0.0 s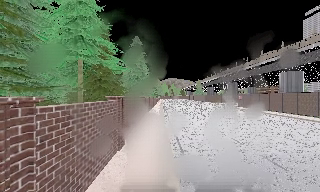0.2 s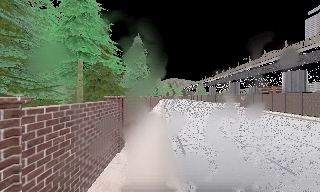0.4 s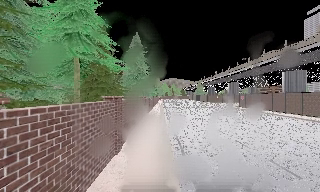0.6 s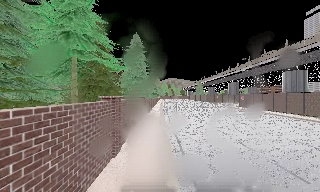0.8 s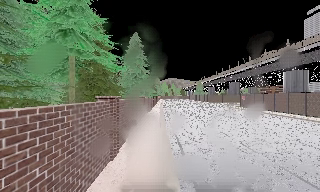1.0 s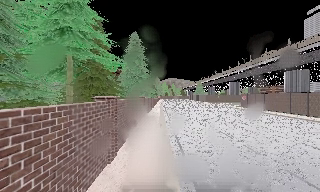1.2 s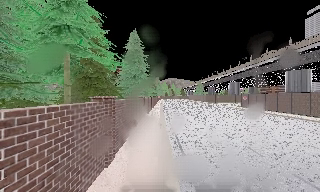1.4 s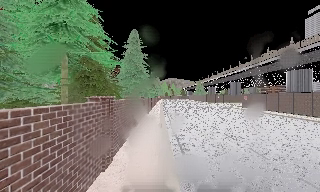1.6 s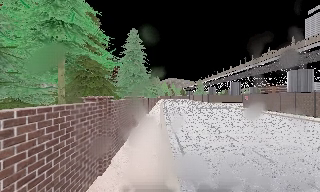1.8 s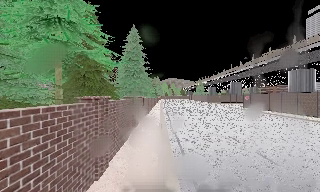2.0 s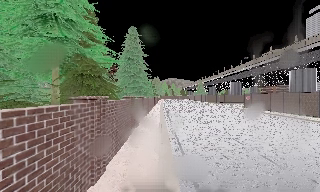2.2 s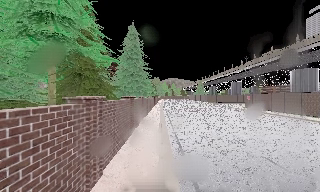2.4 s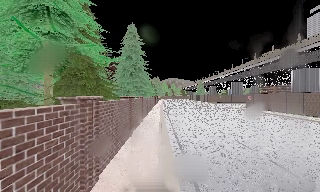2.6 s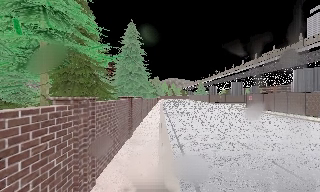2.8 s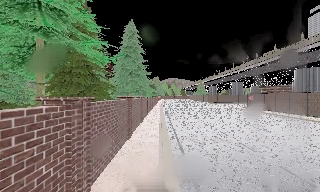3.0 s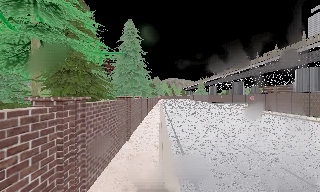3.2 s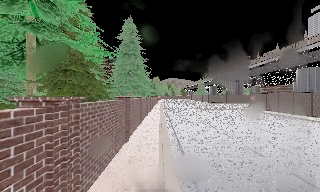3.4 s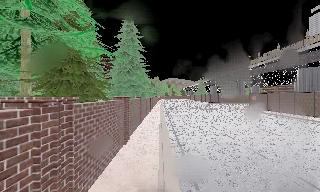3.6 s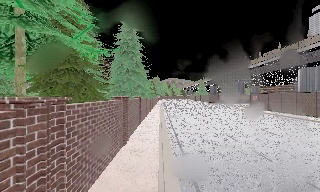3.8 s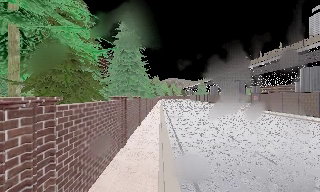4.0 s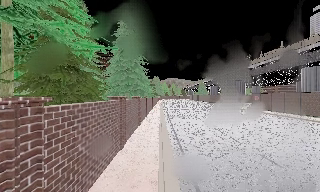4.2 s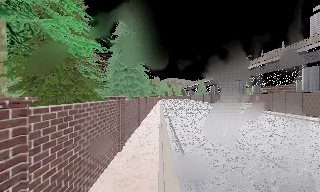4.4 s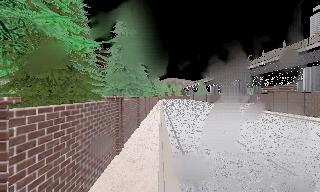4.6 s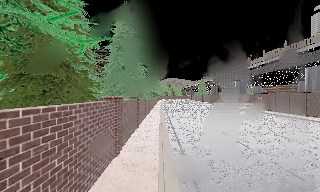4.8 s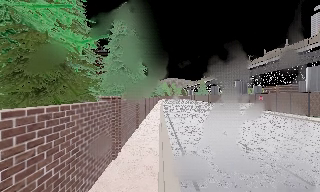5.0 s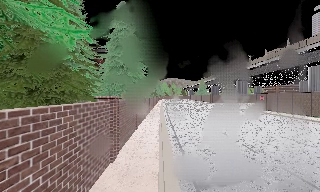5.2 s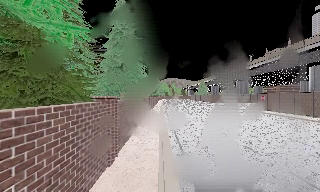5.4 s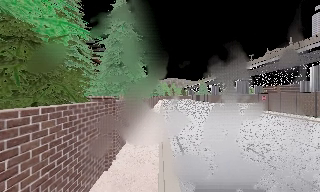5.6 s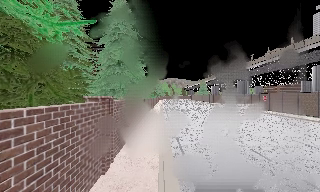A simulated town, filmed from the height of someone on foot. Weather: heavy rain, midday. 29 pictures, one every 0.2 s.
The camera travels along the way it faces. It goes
forward.
0.0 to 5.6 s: The camera travels forward, about 8 m, so what stands in front looms larger.
The film runs forward here.
